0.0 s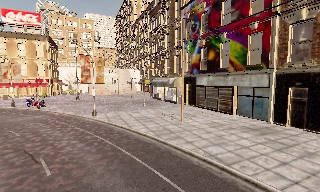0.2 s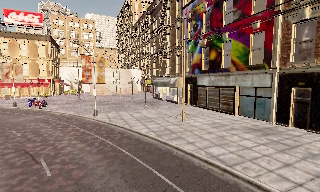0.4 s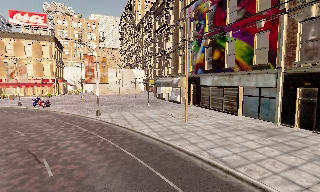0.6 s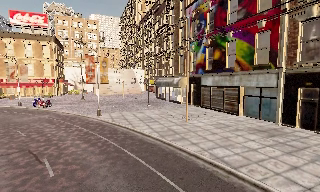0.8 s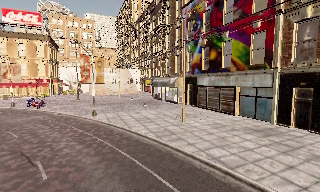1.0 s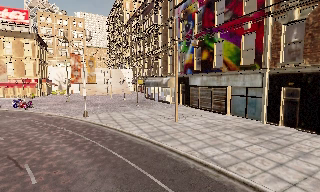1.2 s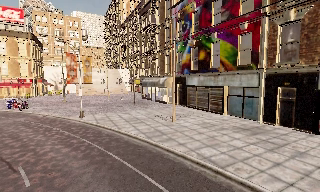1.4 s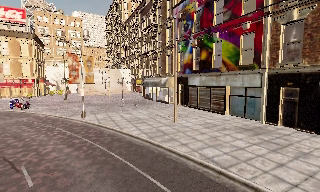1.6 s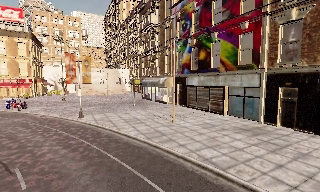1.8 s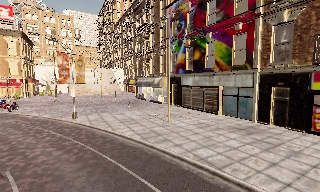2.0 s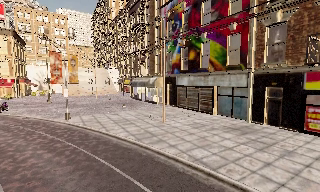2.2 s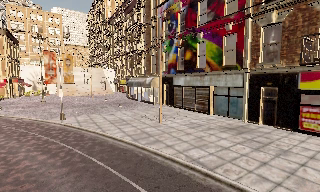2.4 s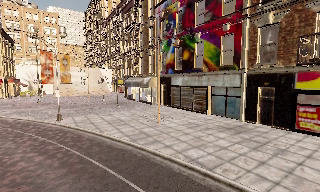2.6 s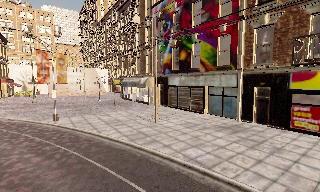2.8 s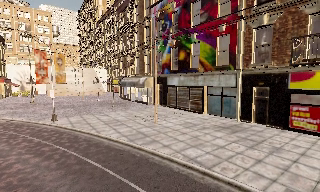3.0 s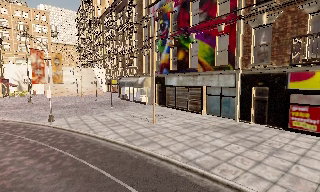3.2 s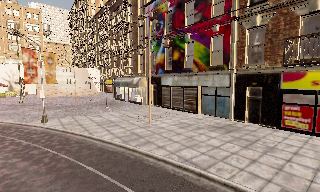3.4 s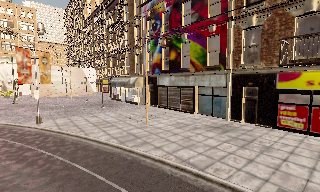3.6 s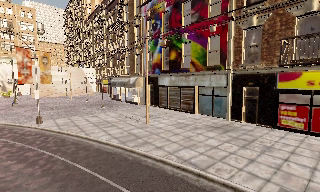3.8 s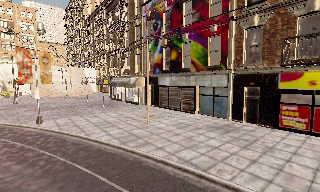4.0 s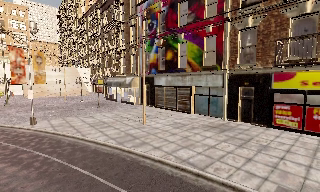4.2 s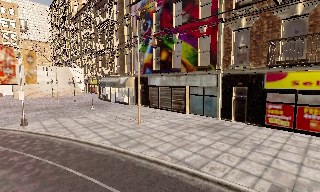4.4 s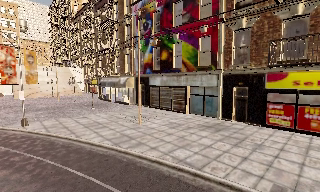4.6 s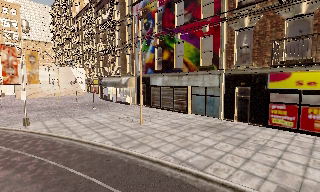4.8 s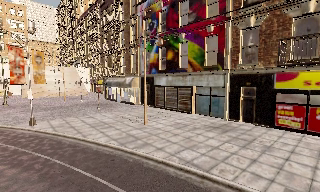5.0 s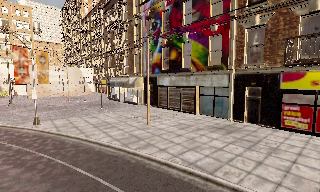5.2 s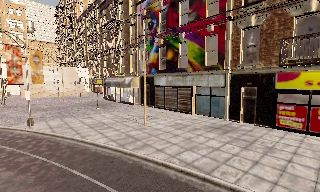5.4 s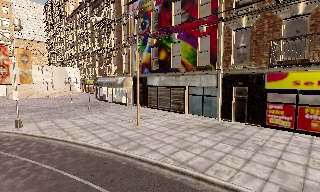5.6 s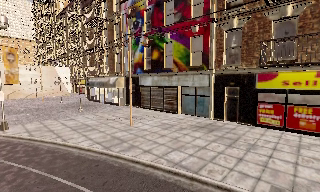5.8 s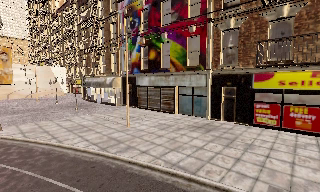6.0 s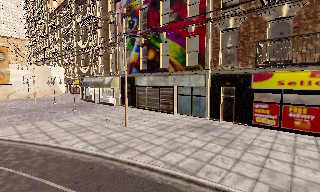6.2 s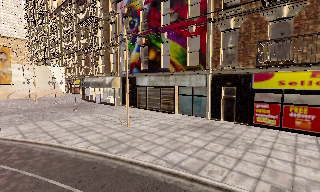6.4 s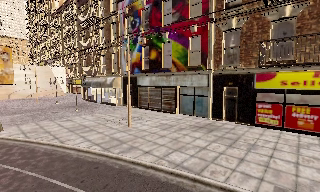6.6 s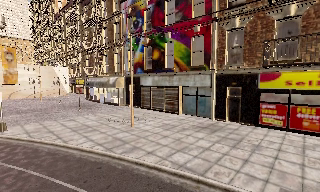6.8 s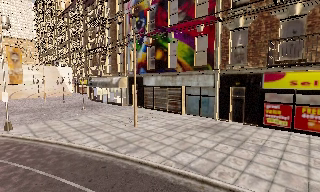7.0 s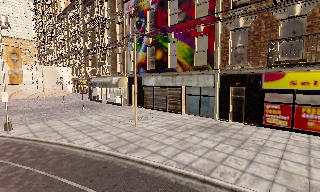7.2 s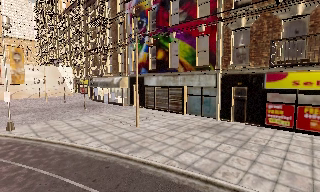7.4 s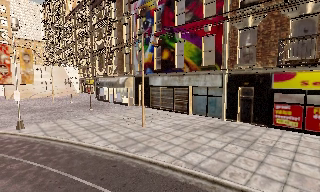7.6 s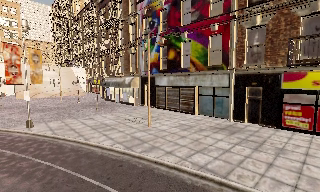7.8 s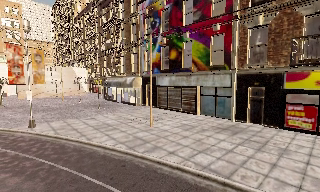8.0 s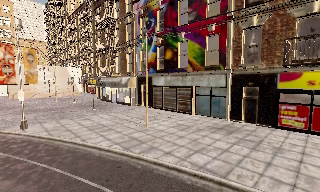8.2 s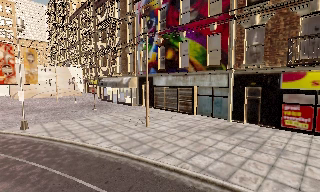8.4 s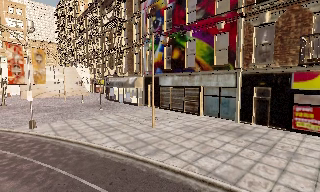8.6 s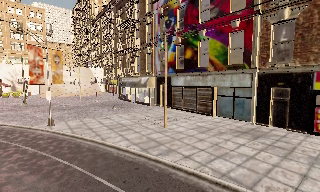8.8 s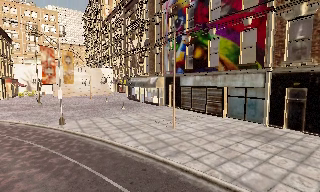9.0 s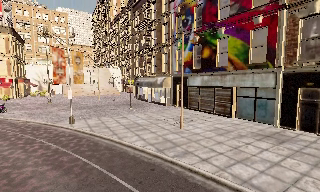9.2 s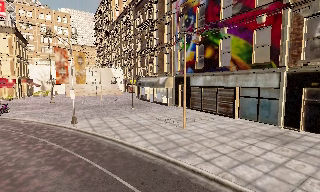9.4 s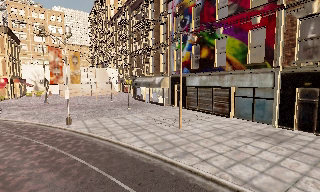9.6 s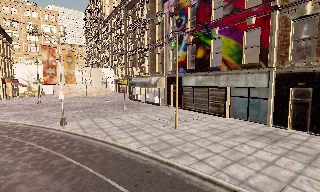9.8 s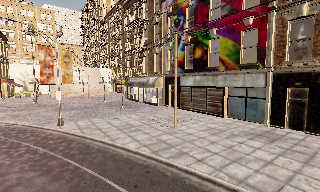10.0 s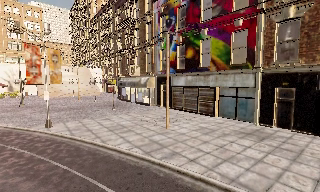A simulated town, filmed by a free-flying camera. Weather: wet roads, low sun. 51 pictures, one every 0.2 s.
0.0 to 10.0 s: The camera pans to its right, which is clockwise from overhead, by about 15 degrees. It travels forward and to its left, about 3 m, so what stands in front looms larger.
The film runs forward here.
